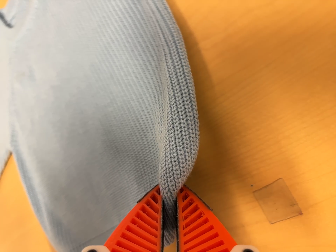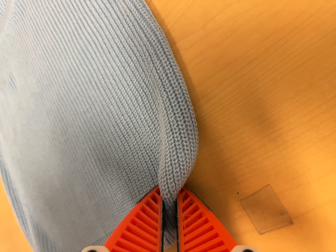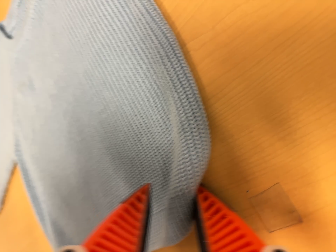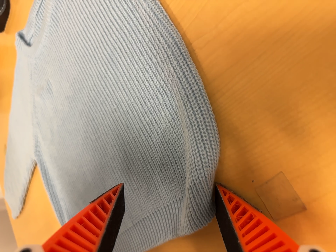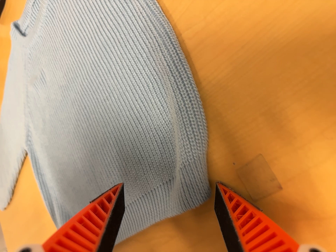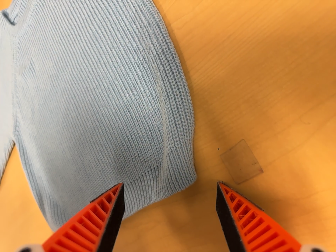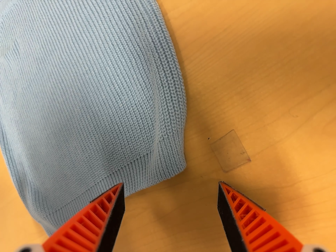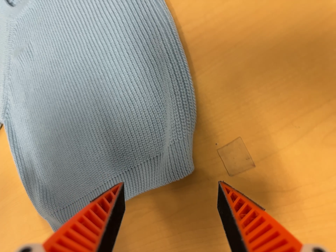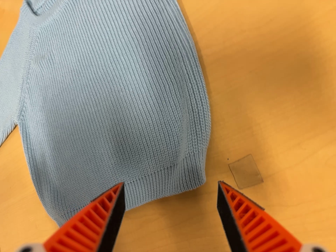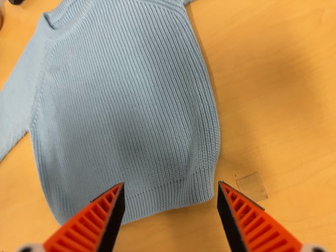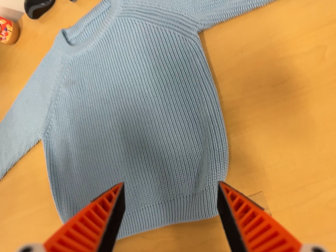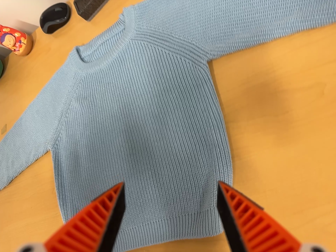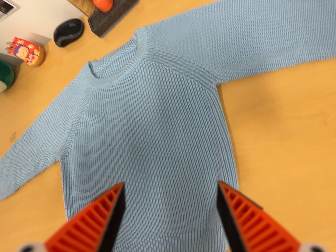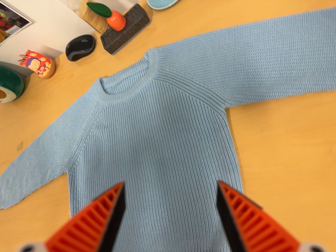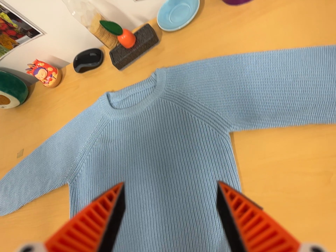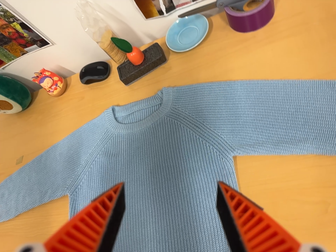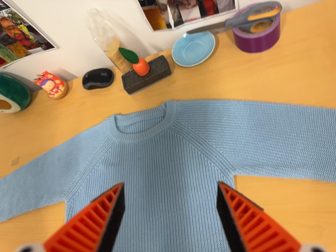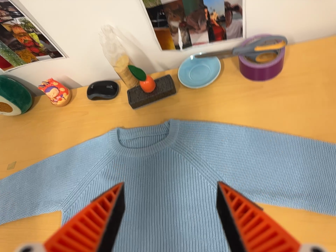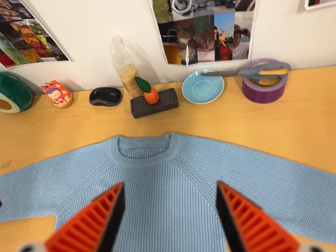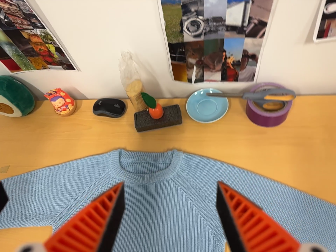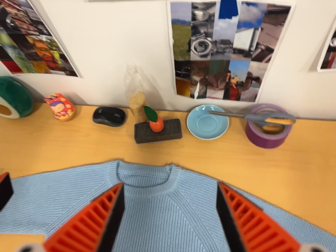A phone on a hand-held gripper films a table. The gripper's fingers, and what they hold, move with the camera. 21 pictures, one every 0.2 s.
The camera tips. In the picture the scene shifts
downward.
The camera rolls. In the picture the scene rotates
clockwise.
0.0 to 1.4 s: The camera shifts only a little, or ends up much as it began.
1.4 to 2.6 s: The camera travels backward, to its left and toward the top of its view, about 18 cm, so what stands in front gets smaller. Its aim tips toward the top of its view by about 10 degrees, and the scene shifts downward. It rolls about its line of sight by about 15 degrees, and the scene rotates clockwise.
2.6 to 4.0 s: The camera pans to its right by about 10 degrees. It travels toward the top of its view and to its left, about 26 cm, so close, fixed things drift downward. It rolls about its line of sight by about 25 degrees, and the scene rotates clockwise.
The film runs backward here.
